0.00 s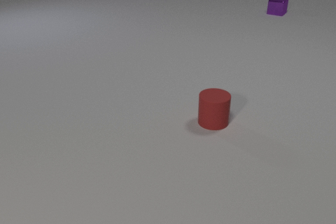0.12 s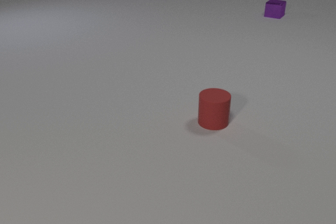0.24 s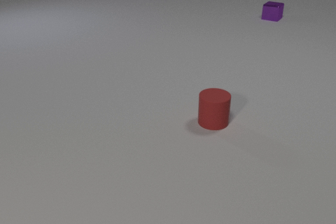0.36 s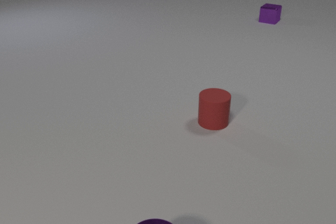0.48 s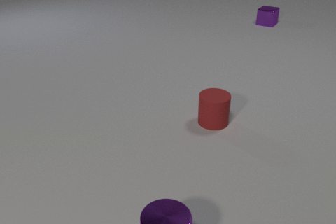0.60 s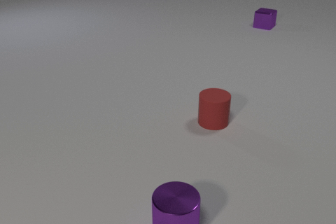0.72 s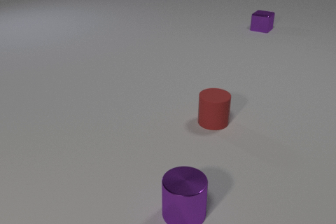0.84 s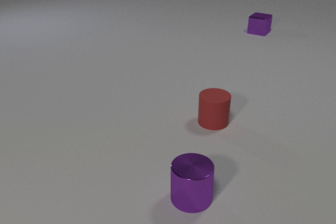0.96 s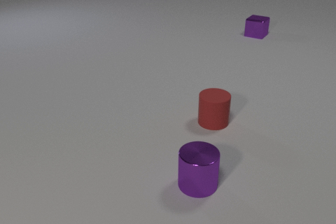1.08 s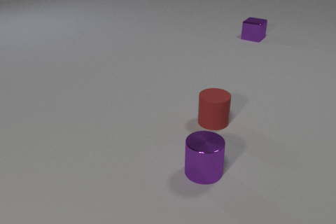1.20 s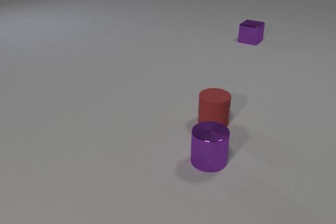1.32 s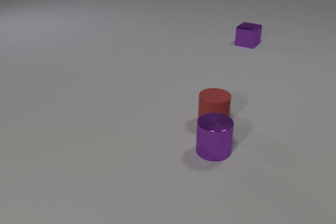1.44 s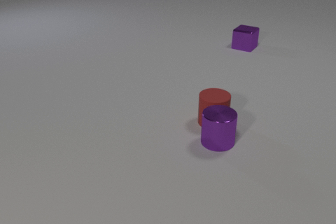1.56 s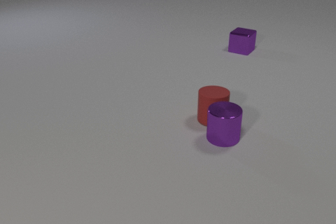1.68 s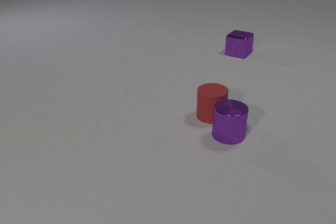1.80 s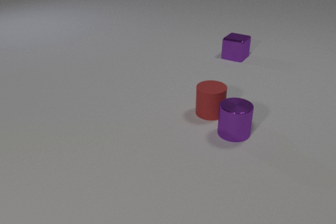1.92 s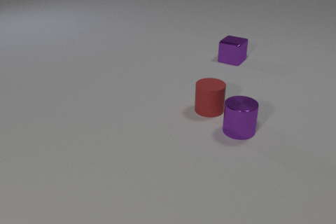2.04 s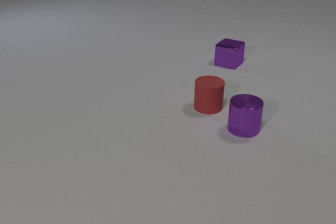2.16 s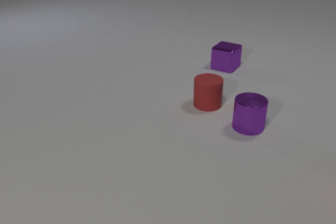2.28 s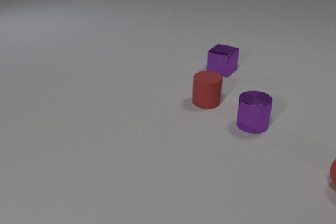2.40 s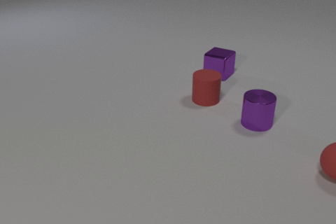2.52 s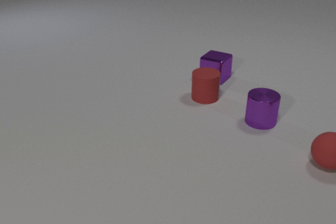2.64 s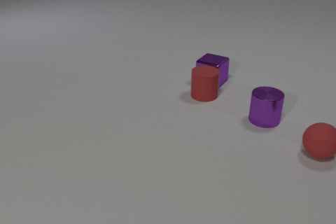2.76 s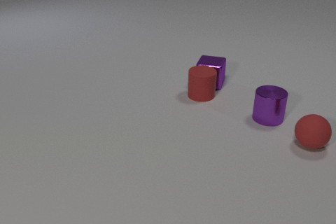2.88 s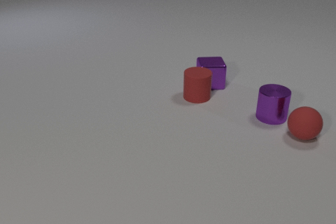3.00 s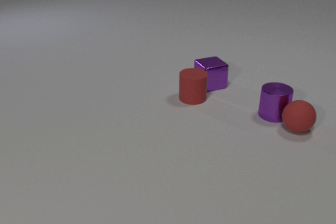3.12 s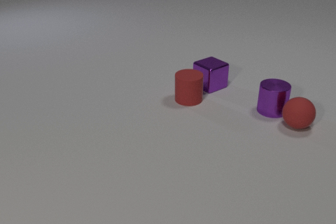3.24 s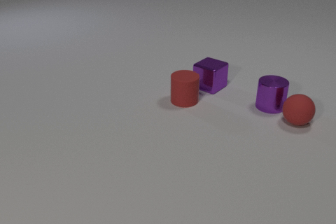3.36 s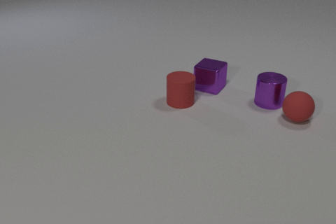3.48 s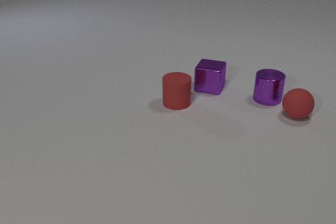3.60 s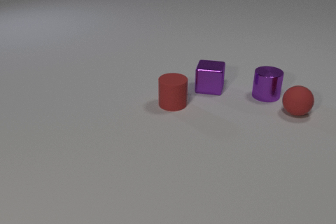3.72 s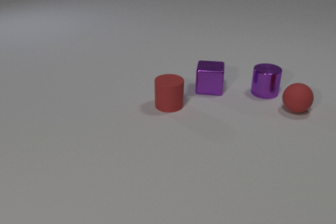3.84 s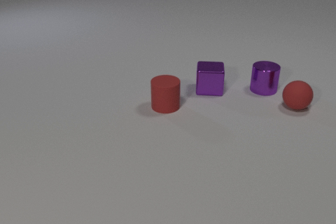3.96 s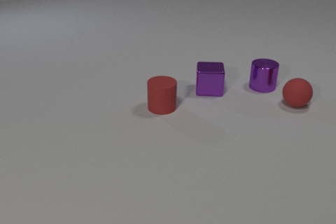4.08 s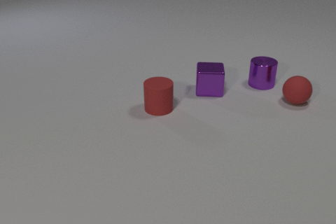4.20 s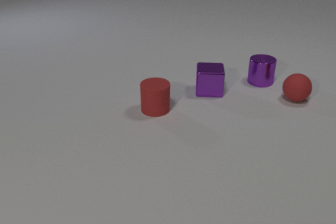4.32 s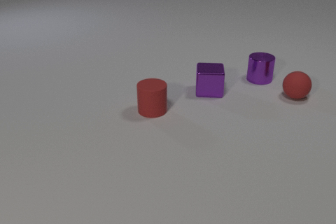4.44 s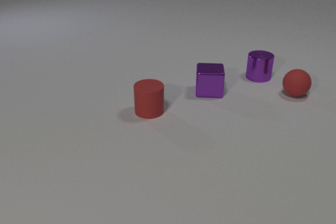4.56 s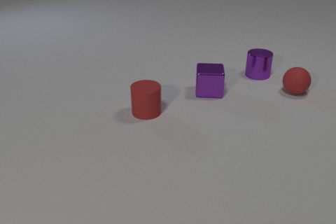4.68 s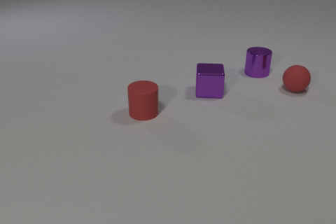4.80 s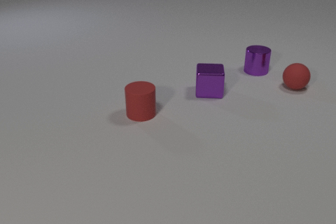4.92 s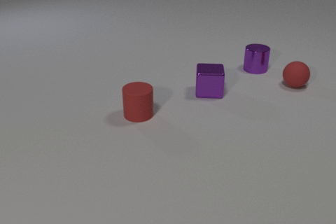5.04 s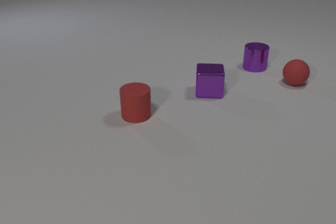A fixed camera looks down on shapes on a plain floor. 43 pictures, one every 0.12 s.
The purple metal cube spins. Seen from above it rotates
counterclockwise.
The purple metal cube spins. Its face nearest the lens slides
to the right.
0.00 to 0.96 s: The purple metal cylinder comes in at the bottom edge, slides away from the camera. The purple metal cube slides toward the camera.
0.96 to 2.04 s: The purple metal cylinder slides away from the camera and to the right. The red rubber cylinder slides away from the camera. The purple metal cube slides toward the camera. The purple metal cylinder and the red rubber cylinder collide.
2.04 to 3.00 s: The purple metal cylinder slides away from the camera and to the right. The red rubber cylinder slides away from the camera and to the left. The red rubber sphere comes in at the right edge, rolls away from the camera and to the left. The purple metal cube slides toward the camera, spins so that its near face slides to the right, counterclockwise seen from above. The red rubber cylinder and the purple metal cube collide. The purple metal cylinder and the red rubber sphere collide.
3.00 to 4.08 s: The purple metal cylinder slides away from the camera. The red rubber cylinder slides to the left and toward the camera. The red rubber sphere rolls away from the camera. The purple metal cube slides toward the camera, spins so that its near face slides to the right, counterclockwise seen from above.
4.08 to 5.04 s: The purple metal cylinder slides away from the camera. The red rubber cylinder slides to the left and toward the camera. The red rubber sphere rolls away from the camera.
How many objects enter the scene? 2.
Are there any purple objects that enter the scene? yes.
What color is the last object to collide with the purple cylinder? red.
